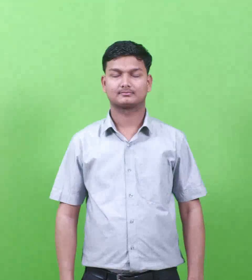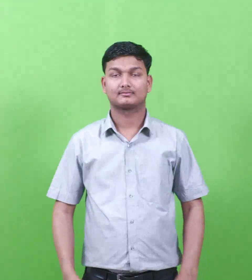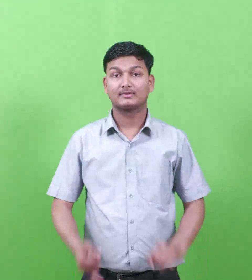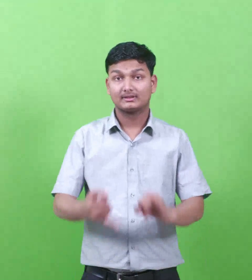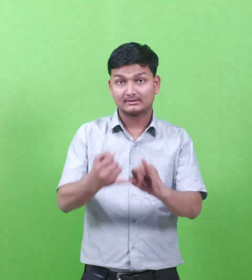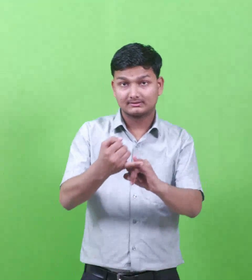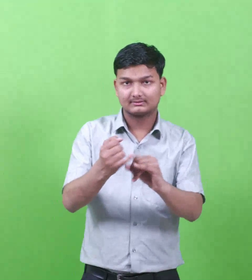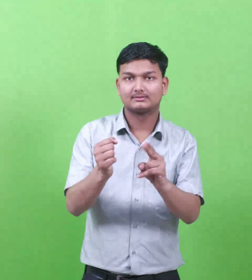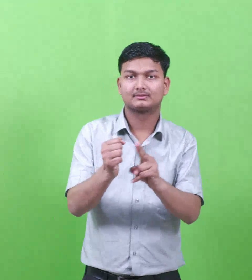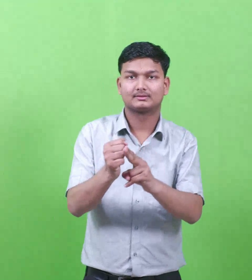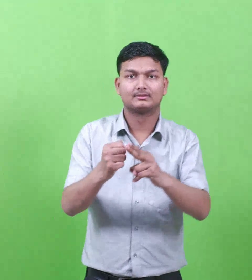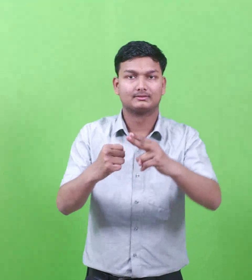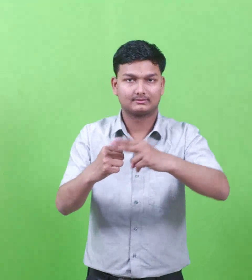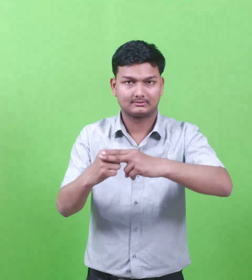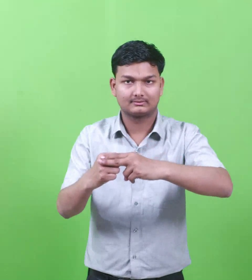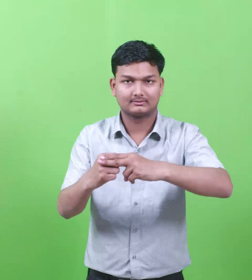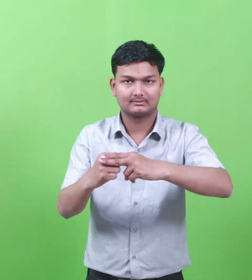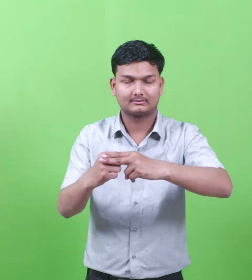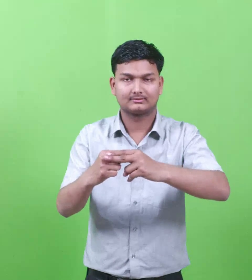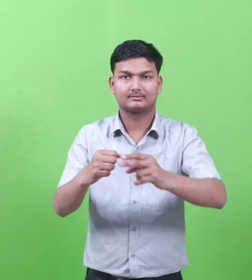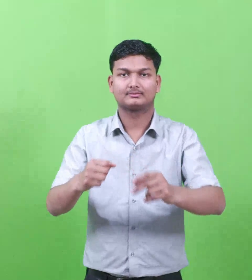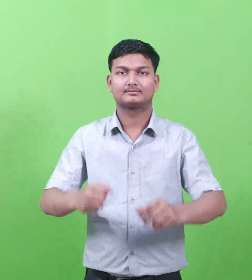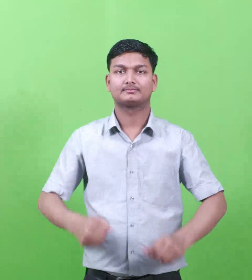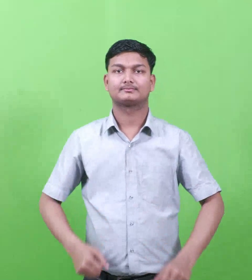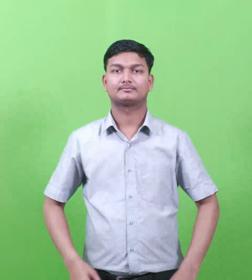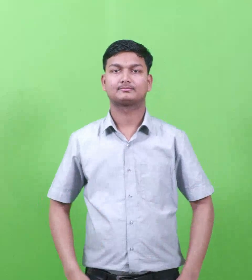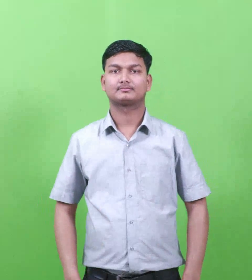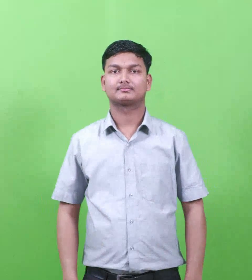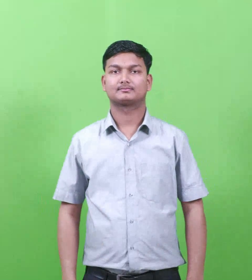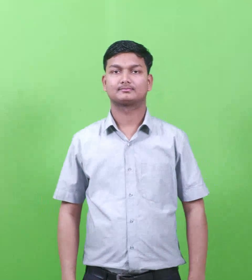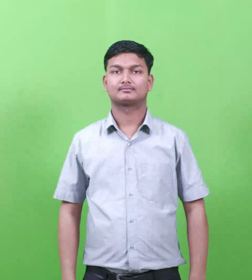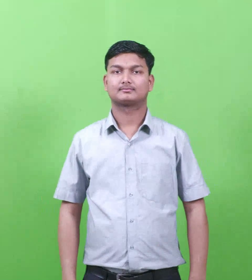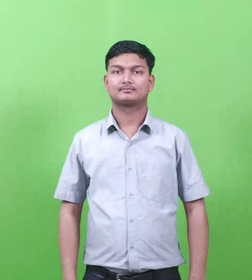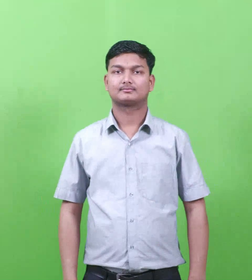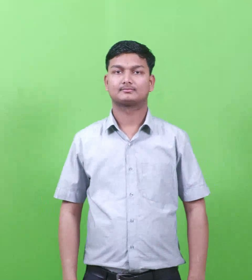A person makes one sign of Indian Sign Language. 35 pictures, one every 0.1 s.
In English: seth
